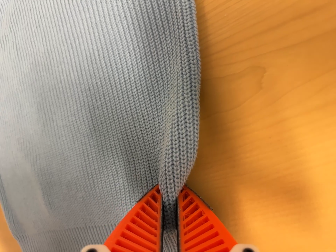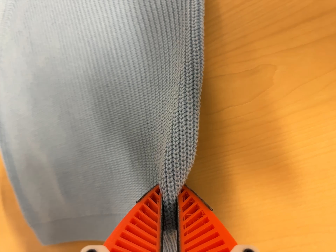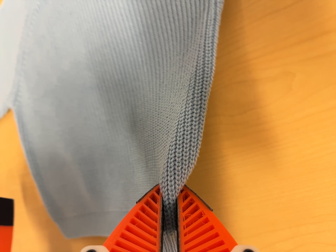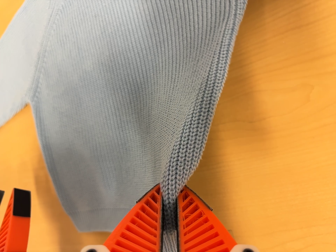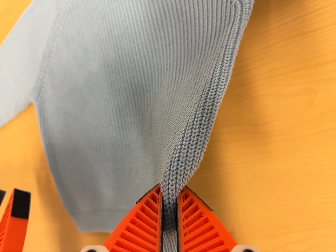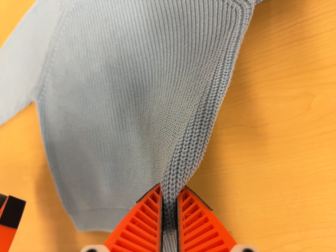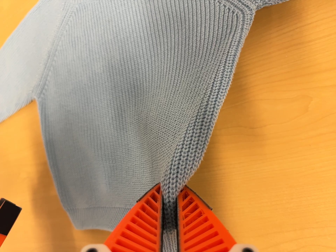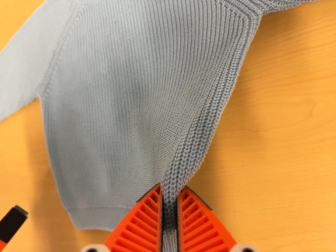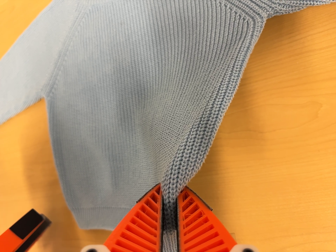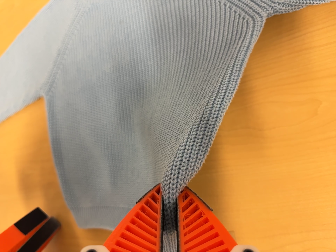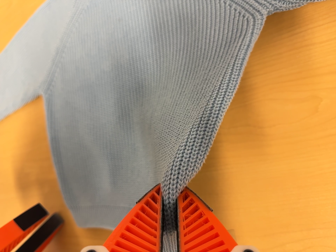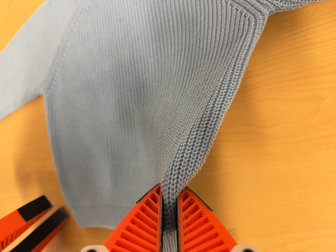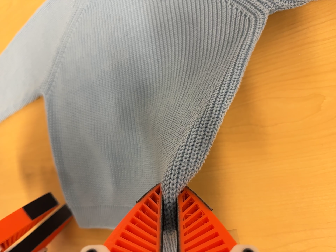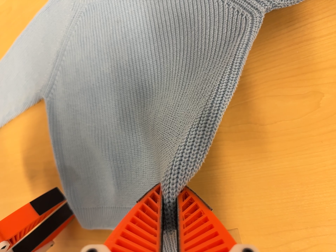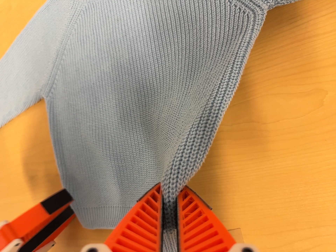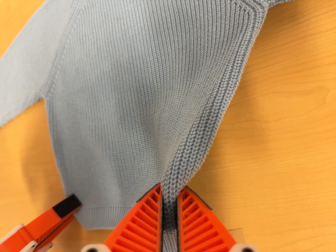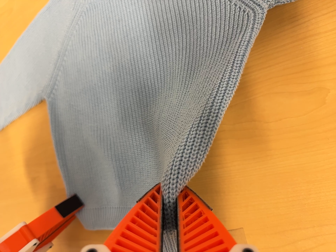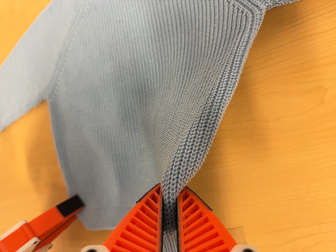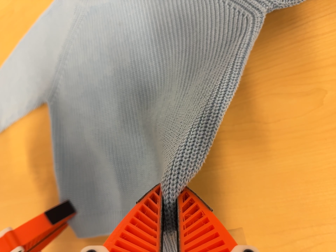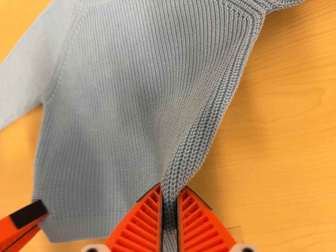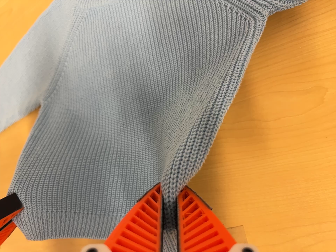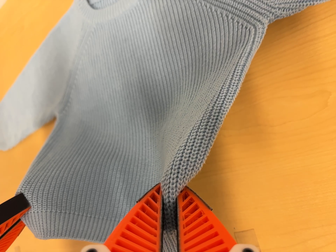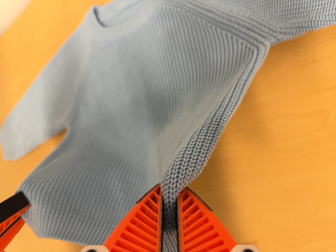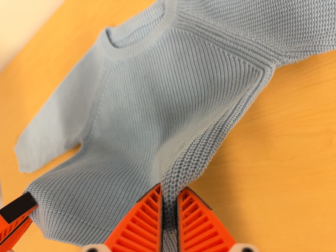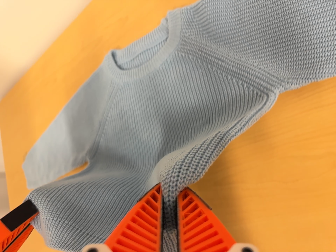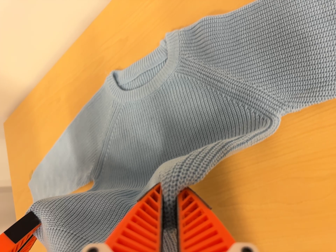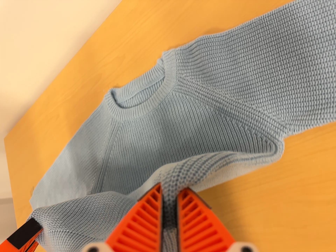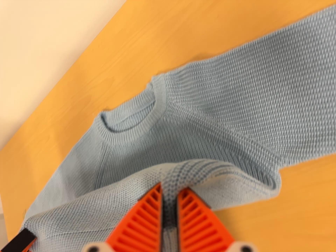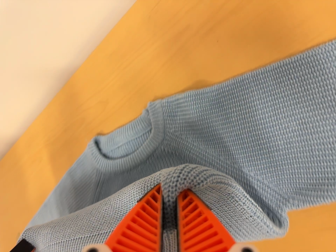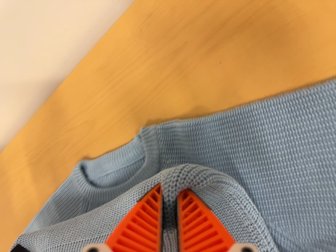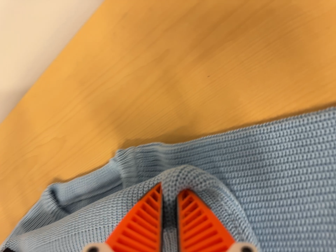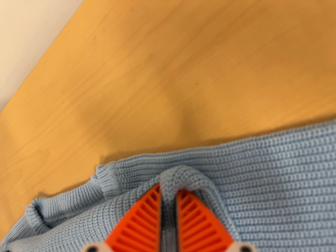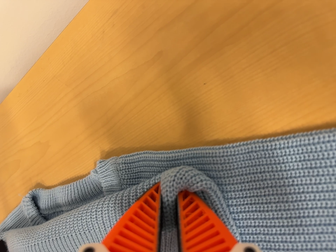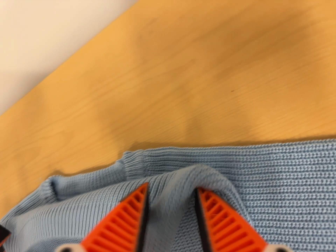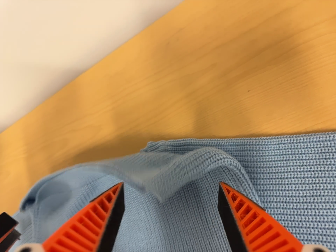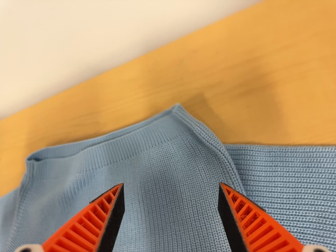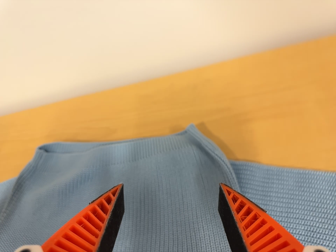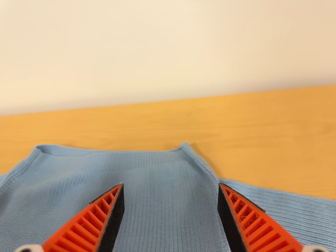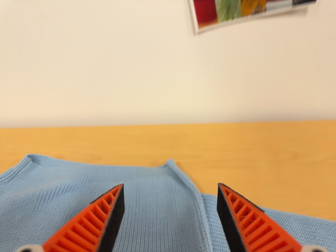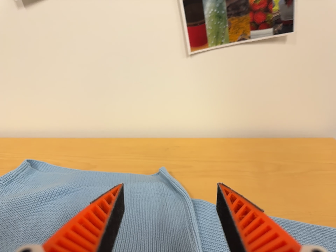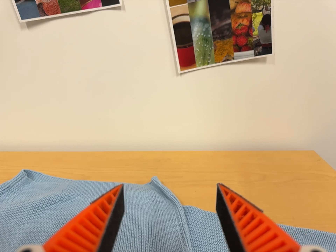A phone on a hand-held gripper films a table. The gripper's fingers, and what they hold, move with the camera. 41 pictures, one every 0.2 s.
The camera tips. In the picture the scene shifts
downward.
0.0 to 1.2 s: The camera travels to its left and backward, about 12 cm, so close, fixed things drift to the right.
1.2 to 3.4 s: The camera shifts only a little, or ends up much as it began.
3.4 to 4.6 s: The camera travels toward the top of its view and backward, about 7 cm, so close, fixed things drift downward.
4.6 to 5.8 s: The camera travels toward the top of its view and forward, about 20 cm, so close, fixed things drift downward.
5.8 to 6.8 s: The camera rolls about its line of sight by about 10 degrees, and the scene rotates clockwise.
6.8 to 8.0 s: The camera pans to its right by about 20 degrees. It travels backward, toward the bottom of its view and to its left, about 32 cm. Its aim tips toward the top of its view by about 45 degrees. It rolls about its line of sight by about 30 degrees, and the scene rotates clockwise.
The film runs forward here.
